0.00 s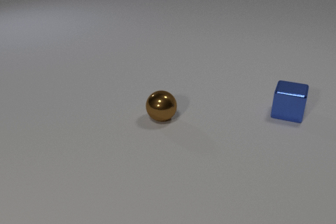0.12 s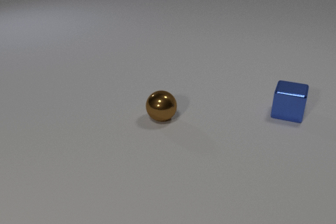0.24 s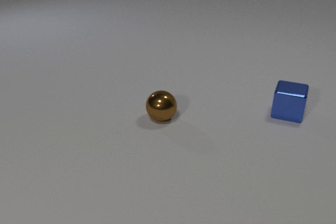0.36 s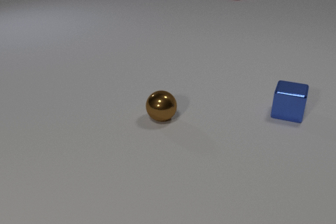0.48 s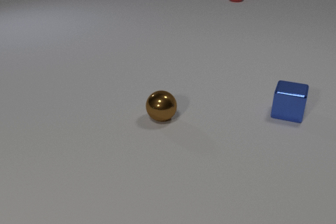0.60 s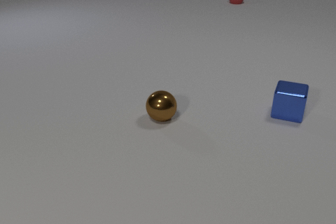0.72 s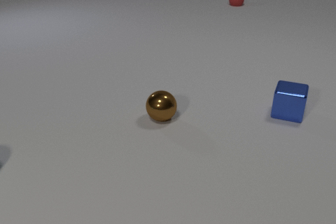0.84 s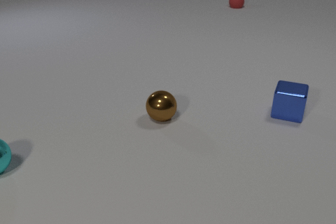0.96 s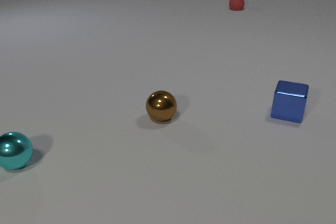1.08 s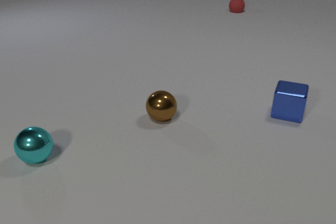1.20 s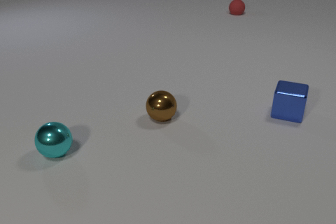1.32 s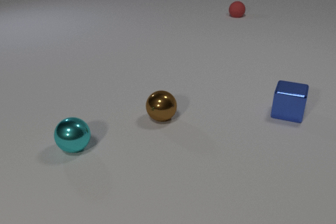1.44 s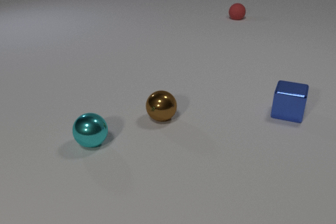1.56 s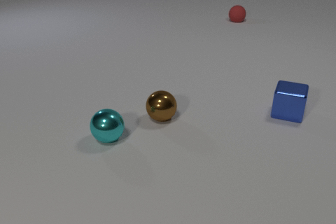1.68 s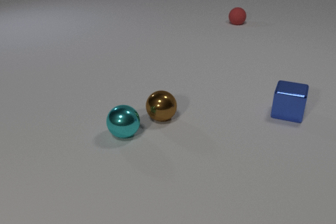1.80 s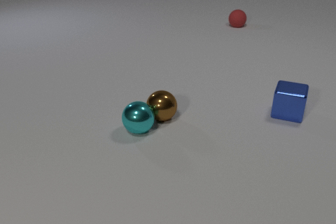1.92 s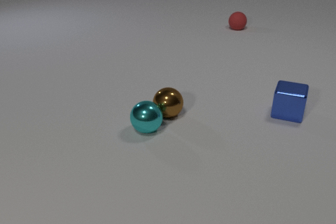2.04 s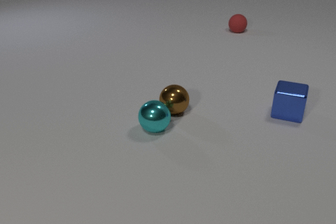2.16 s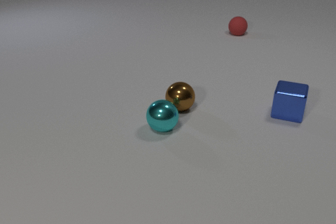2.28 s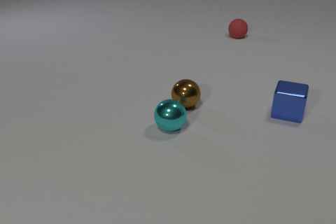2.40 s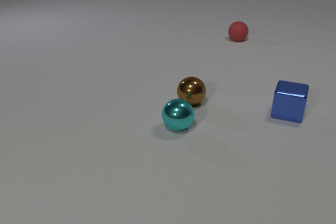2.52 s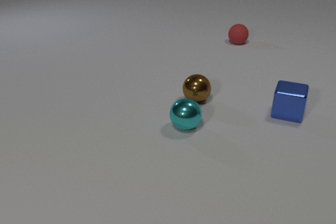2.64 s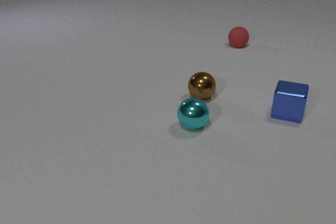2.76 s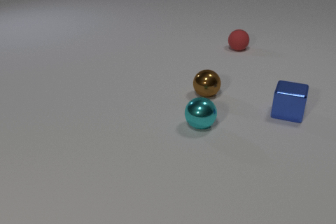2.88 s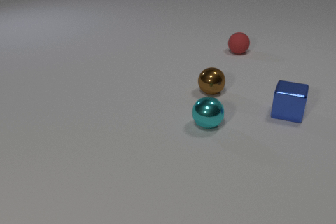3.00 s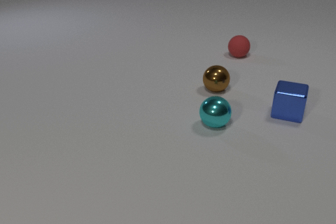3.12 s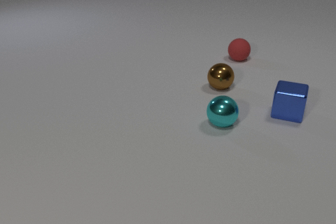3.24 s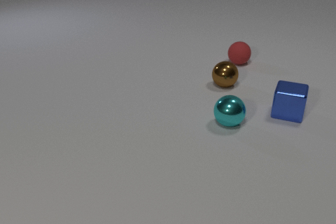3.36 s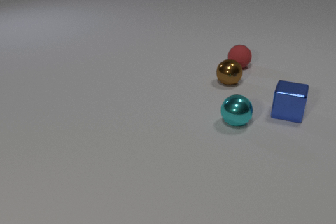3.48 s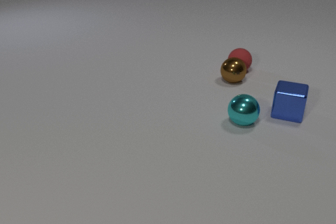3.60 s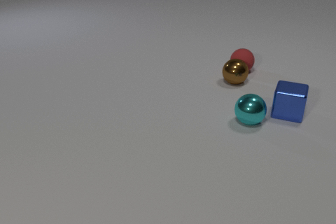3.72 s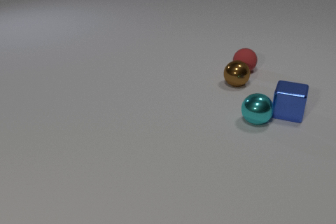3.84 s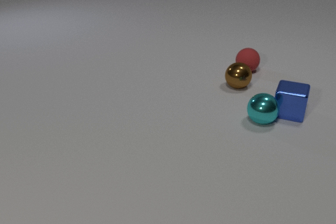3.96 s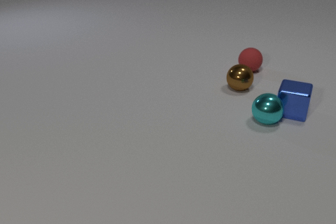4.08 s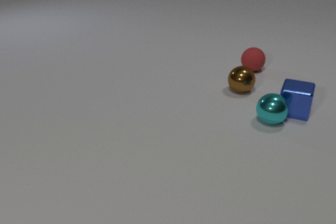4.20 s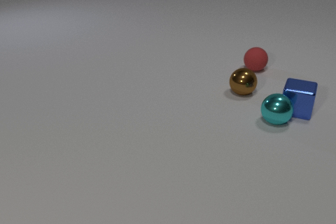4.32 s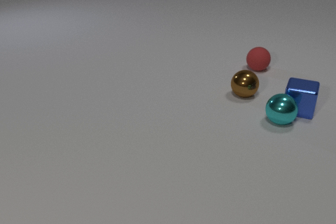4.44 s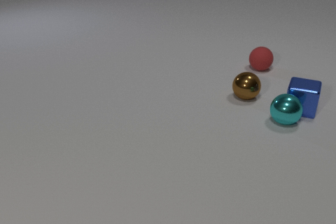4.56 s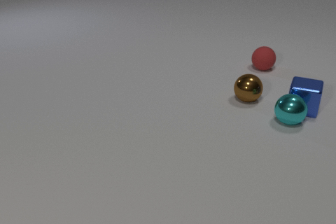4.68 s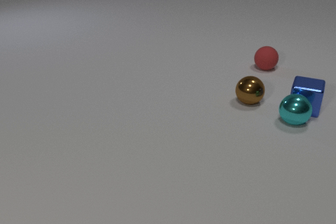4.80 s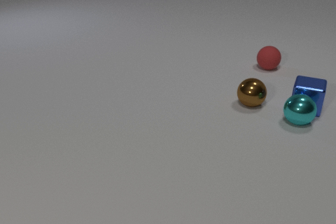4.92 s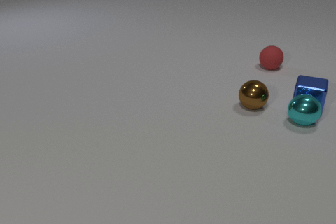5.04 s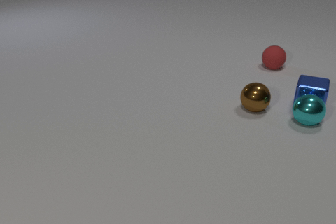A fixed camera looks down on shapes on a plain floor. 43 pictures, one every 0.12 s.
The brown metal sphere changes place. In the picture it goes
to the right.
The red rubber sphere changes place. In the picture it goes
toward the camera.
0.00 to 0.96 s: The cyan metal sphere comes in at the left edge, rolls to the right. The red rubber sphere comes in at the top edge, rolls toward the camera.
0.96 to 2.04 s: The cyan metal sphere rolls to the right. The brown metal sphere rolls away from the camera and to the right. The red rubber sphere rolls toward the camera. The cyan metal sphere and the brown metal sphere collide.
2.04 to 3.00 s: The cyan metal sphere rolls to the right. The brown metal sphere rolls away from the camera and to the right. The red rubber sphere rolls toward the camera.
3.00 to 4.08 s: The cyan metal sphere rolls to the right. The brown metal sphere rolls to the right. The red rubber sphere rolls toward the camera and to the right. The blue metal cube slides away from the camera. The brown metal sphere and the red rubber sphere collide. The cyan metal sphere and the blue metal cube collide.
4.08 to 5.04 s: The cyan metal sphere rolls to the right. The brown metal sphere rolls toward the camera. The red rubber sphere rolls to the right and away from the camera. The blue metal cube slides away from the camera and to the right.
What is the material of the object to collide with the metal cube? metal.
Are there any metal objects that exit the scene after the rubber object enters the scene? no.
What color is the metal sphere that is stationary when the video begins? brown.
